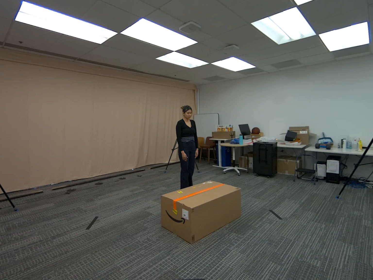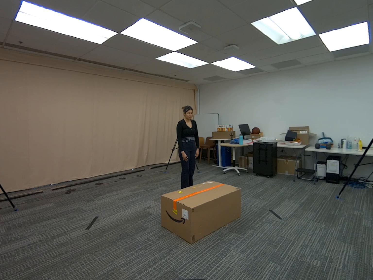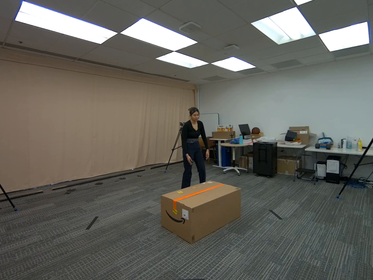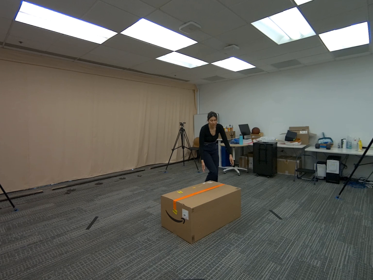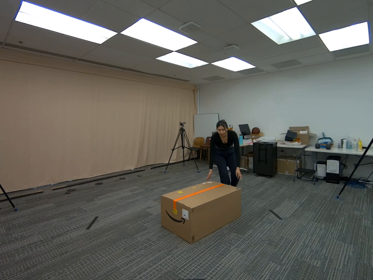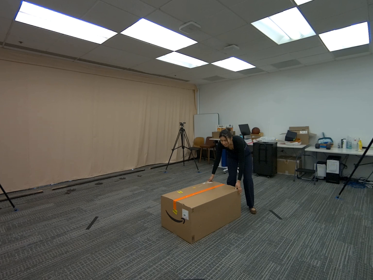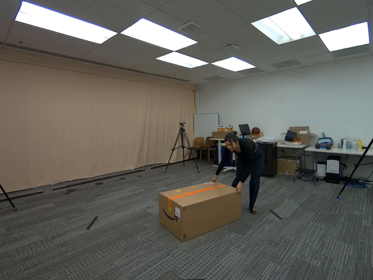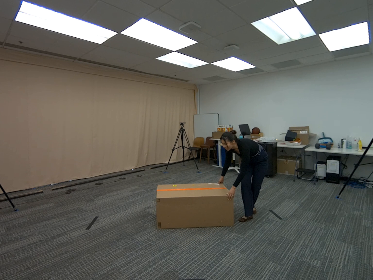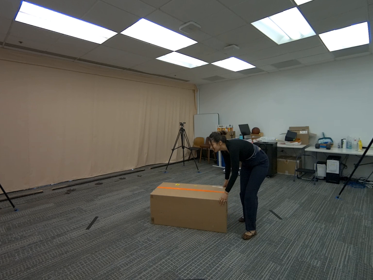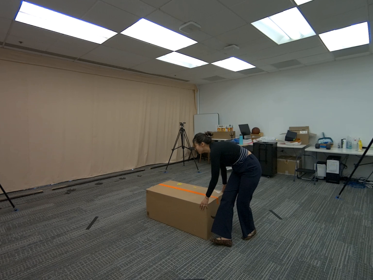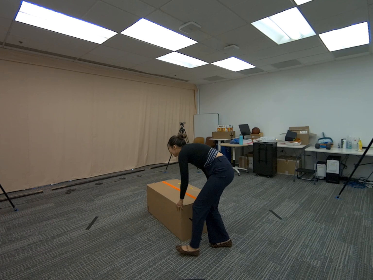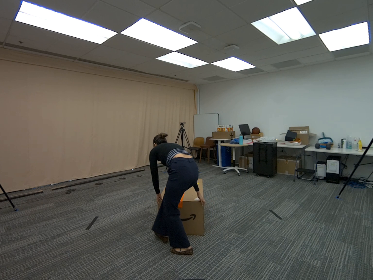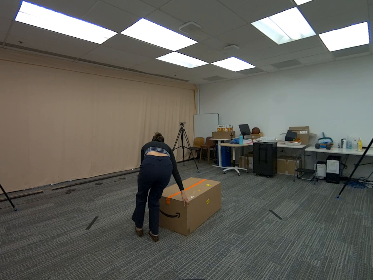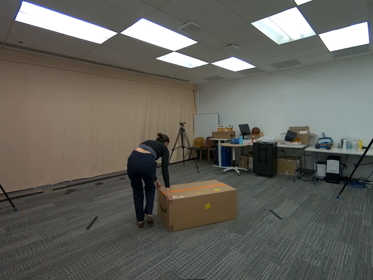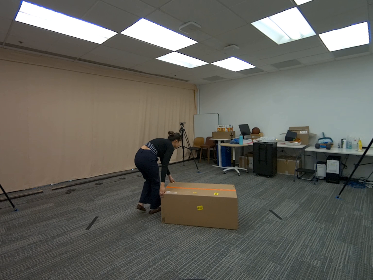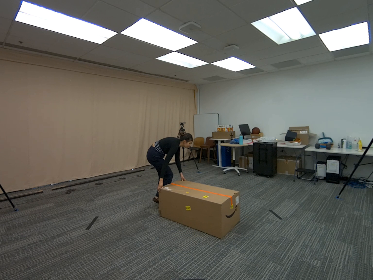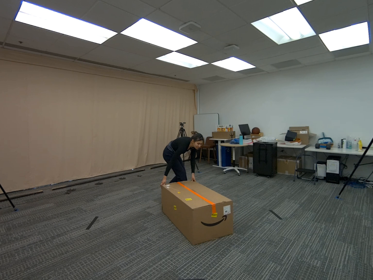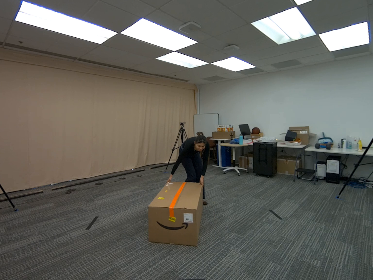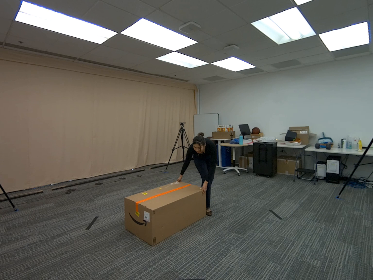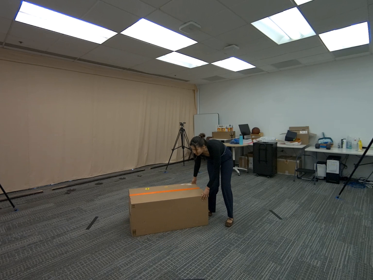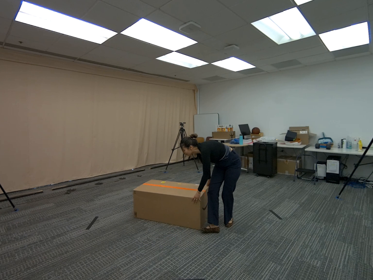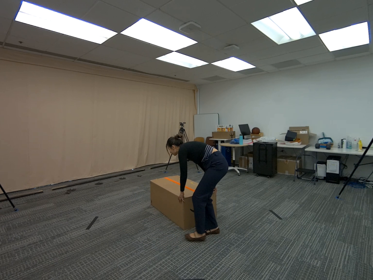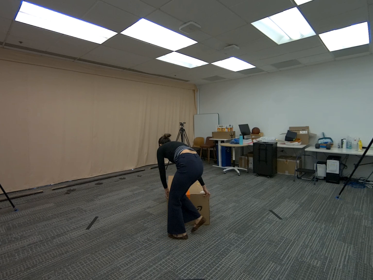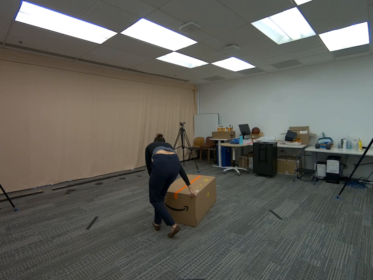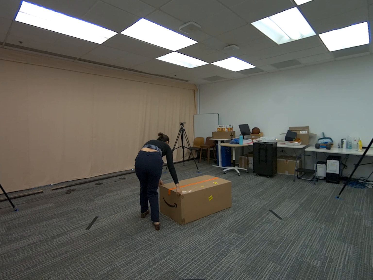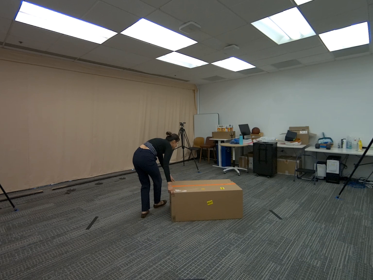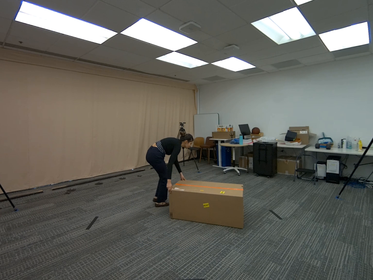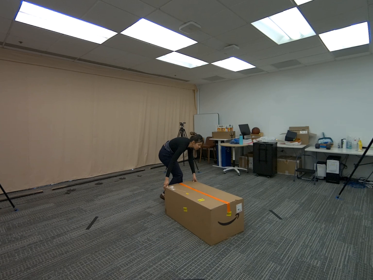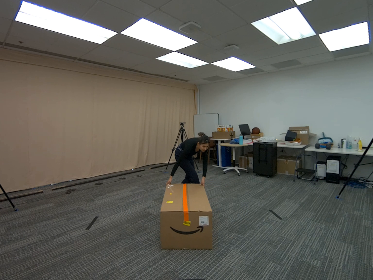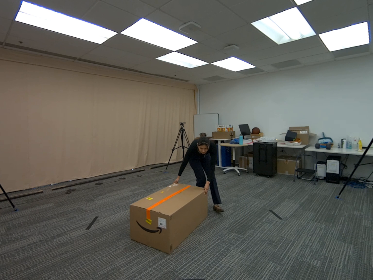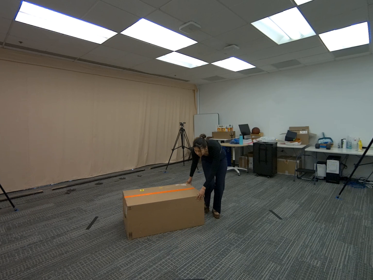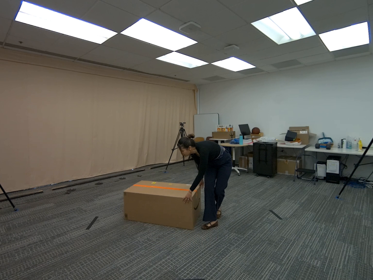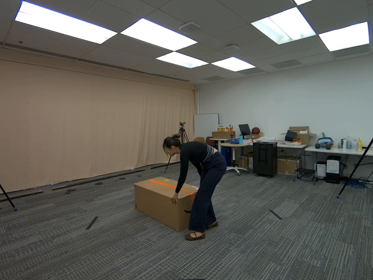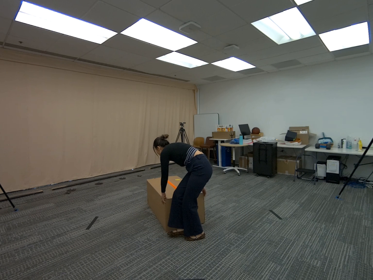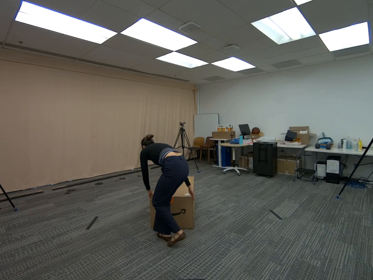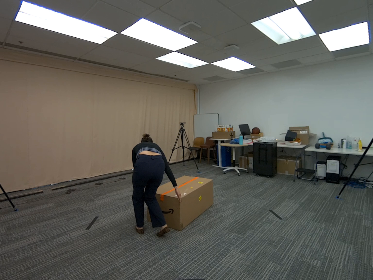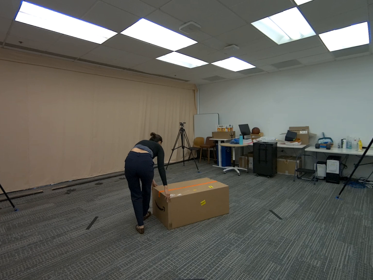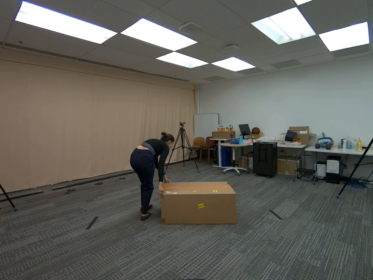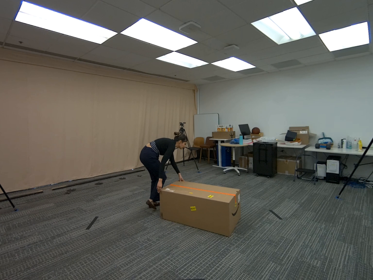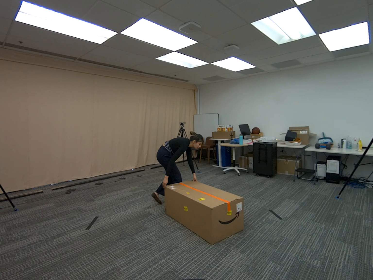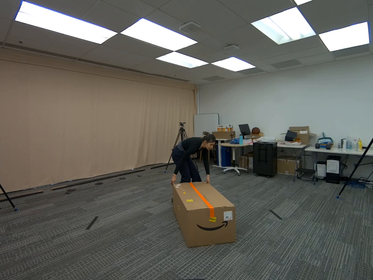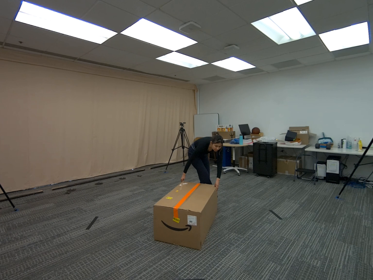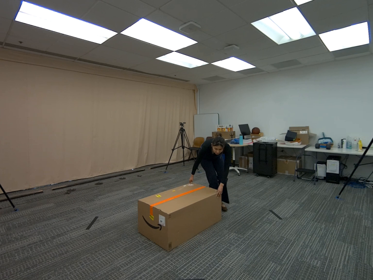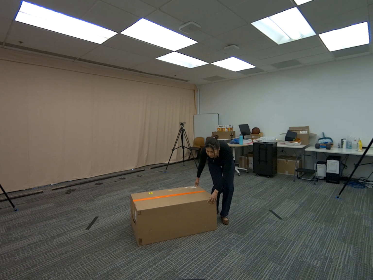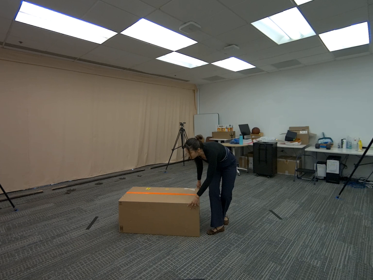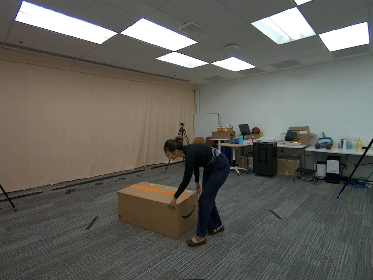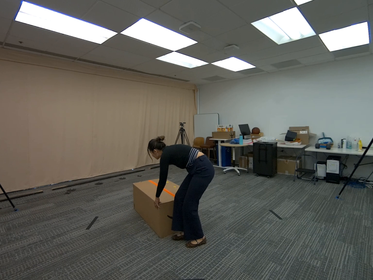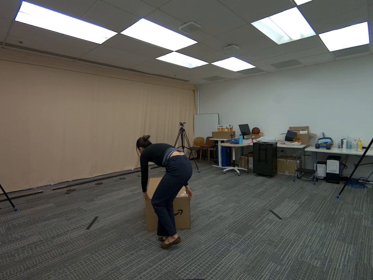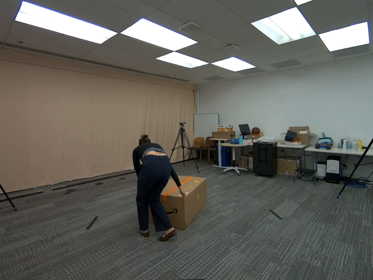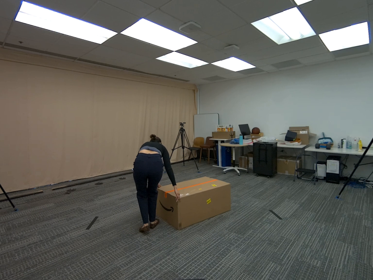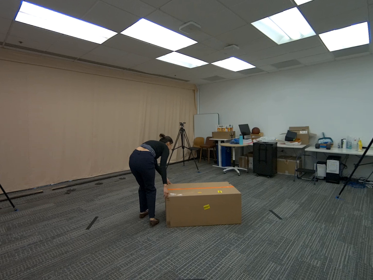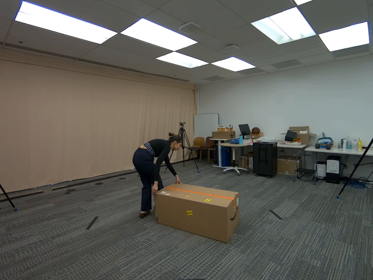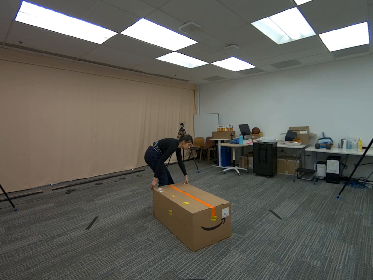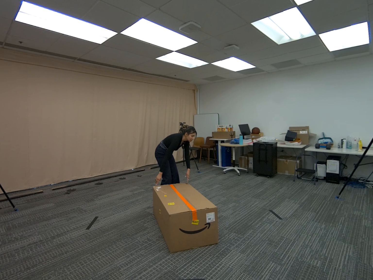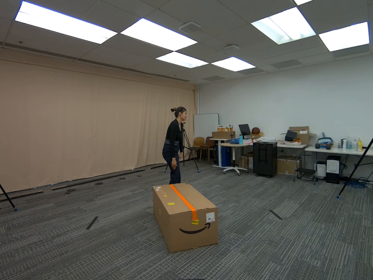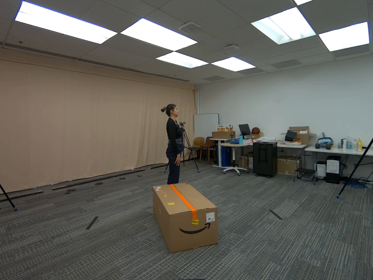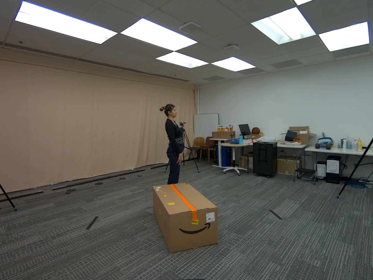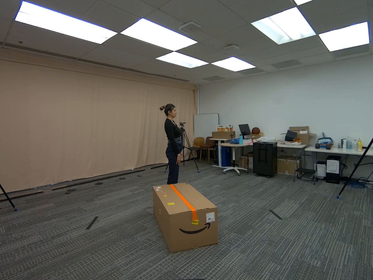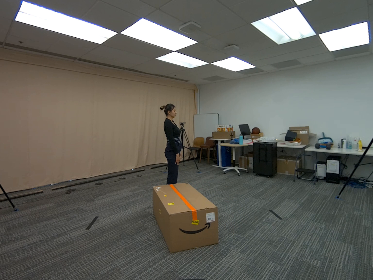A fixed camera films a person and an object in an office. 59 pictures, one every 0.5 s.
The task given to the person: Walk to the giant cardboard box and place both hands on it. Keeping the box on the ground, rotate it in place without lifting it. Continue rotating the box until you are finished.
